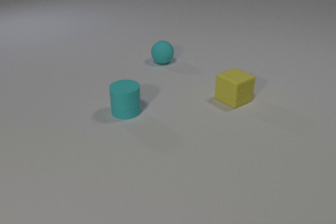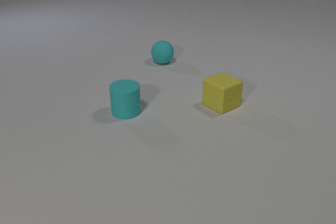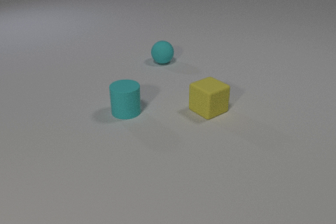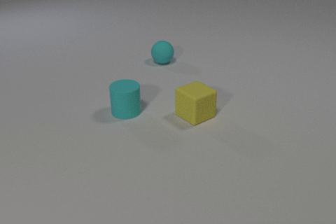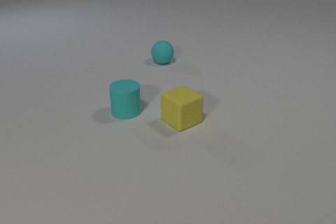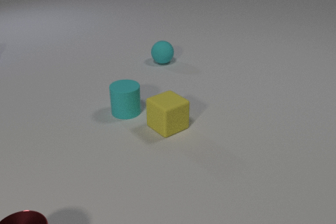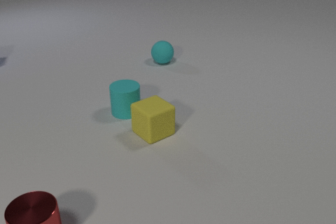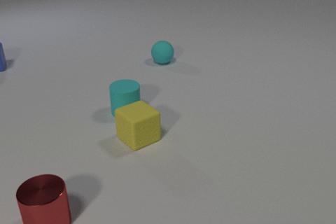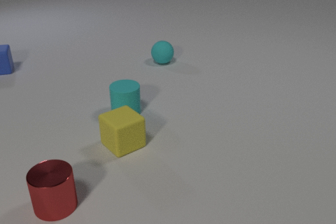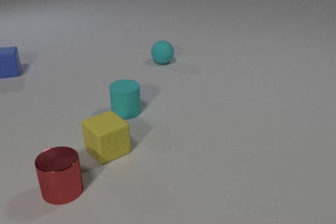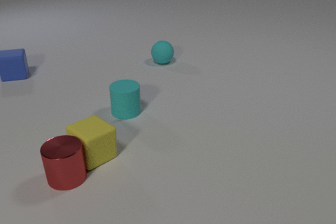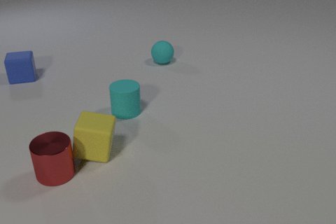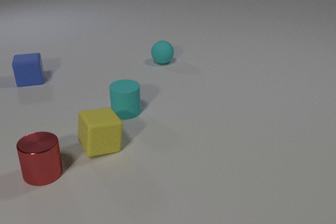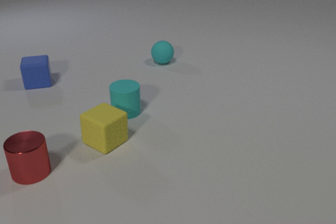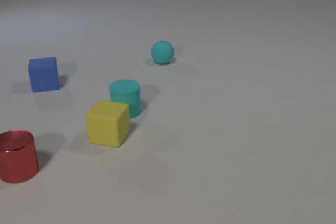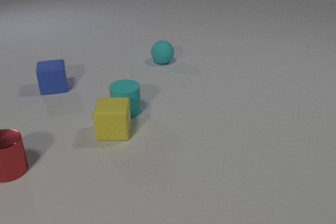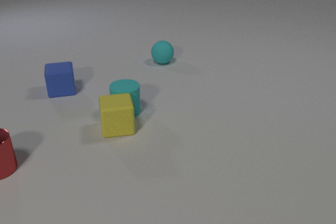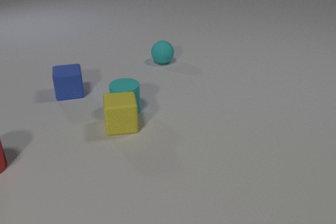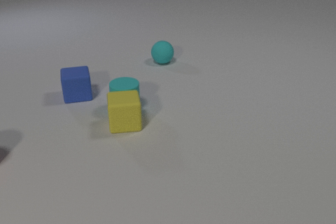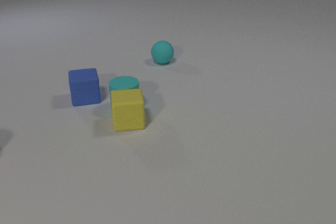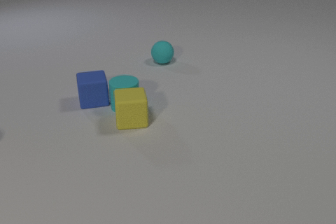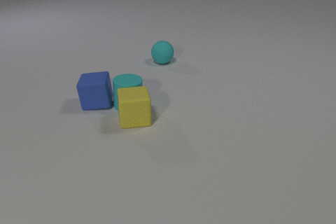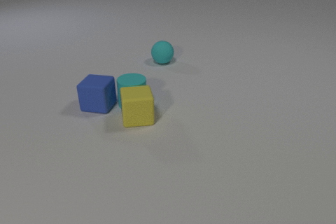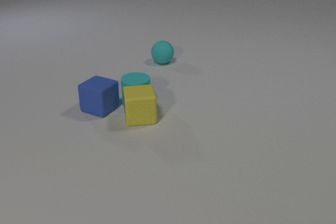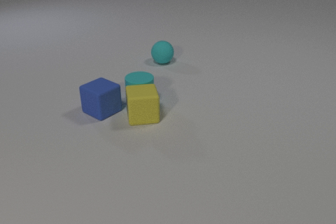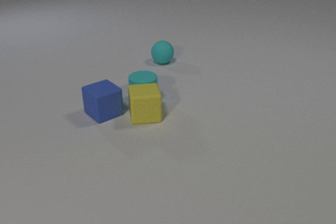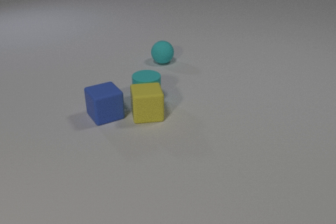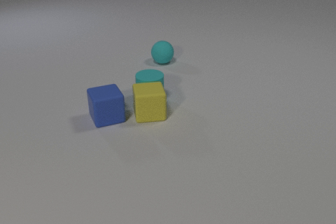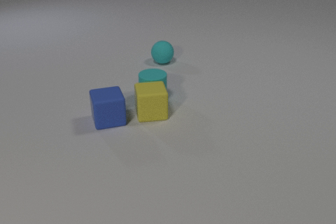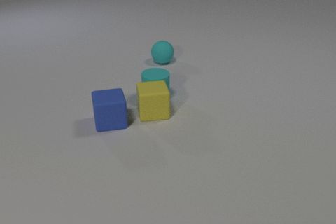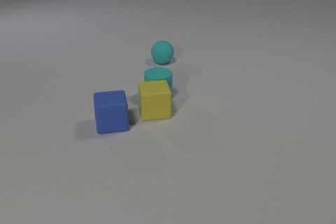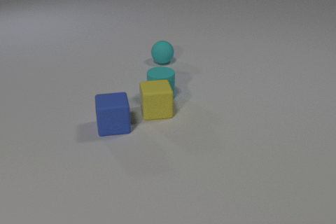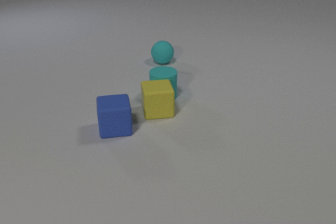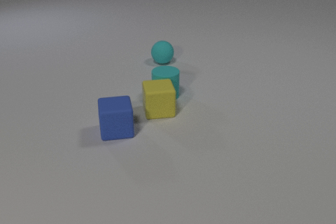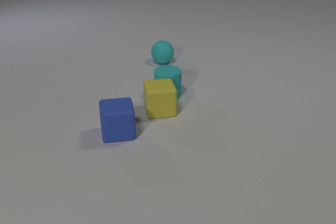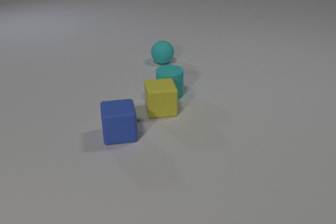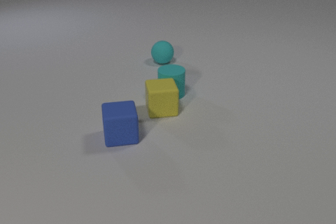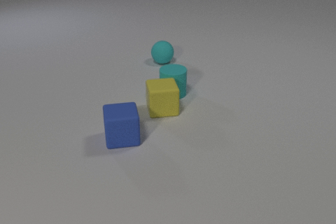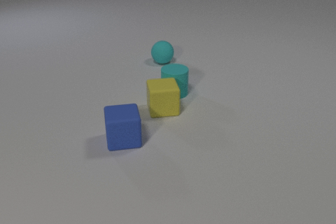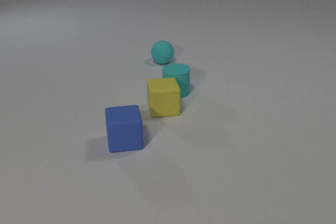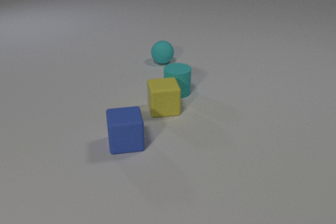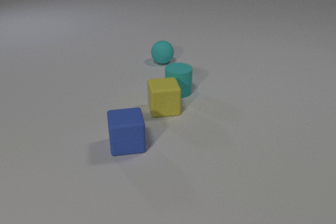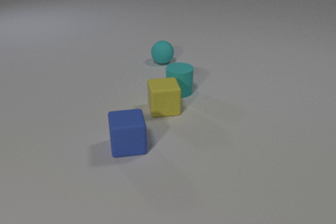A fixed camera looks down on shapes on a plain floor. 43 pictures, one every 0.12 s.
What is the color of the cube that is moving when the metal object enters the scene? yellow.
Are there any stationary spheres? yes.
How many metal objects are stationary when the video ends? 0.
0.00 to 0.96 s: The red metal cylinder comes in at the bottom edge, slides away from the camera and to the right. The yellow rubber cube slides to the left and toward the camera. The blue rubber cube comes in at the left edge, slides toward the camera and to the right.
0.96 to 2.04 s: The red metal cylinder slides away from the camera and to the left. The yellow rubber cube slides away from the camera. The blue rubber cube slides toward the camera and to the right. The red metal cylinder and the yellow rubber cube collide. The yellow rubber cube and the cyan rubber cylinder collide.
2.04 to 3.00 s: The red metal cylinder leaves at the left edge. The yellow rubber cube slides to the right and away from the camera. The cyan rubber cylinder slides to the right and away from the camera. The blue rubber cube slides toward the camera and to the right, spins so that its near face slides to the left, clockwise seen from above. The cyan rubber cylinder and the blue rubber cube collide.
3.00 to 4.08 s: The yellow rubber cube slides to the right and away from the camera. The cyan rubber cylinder slides to the right and away from the camera. The blue rubber cube slides toward the camera, spins clockwise seen from above by about 30 degrees, its near face sliding to the left.
4.08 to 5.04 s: The cyan rubber cylinder slides to the right and away from the camera. The blue rubber cube slides toward the camera.
